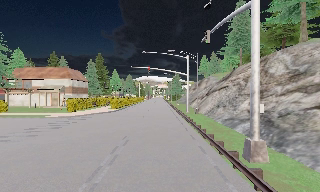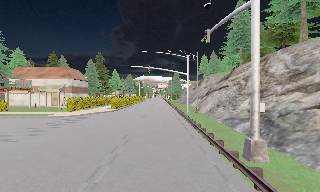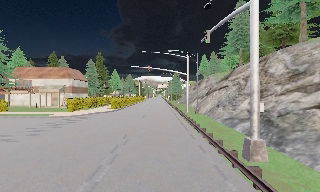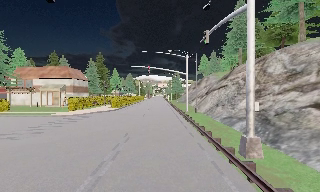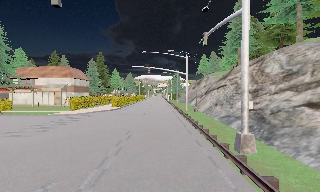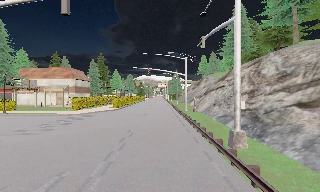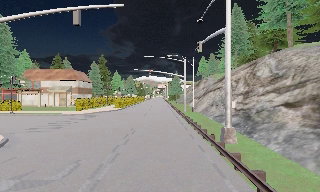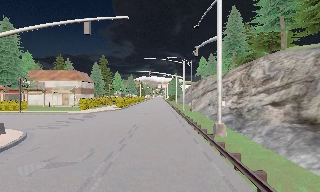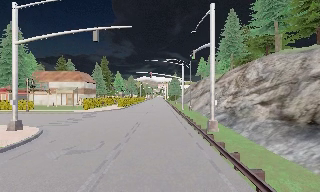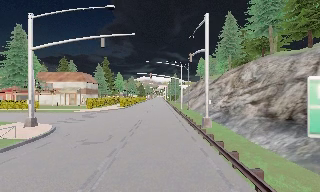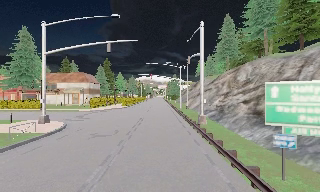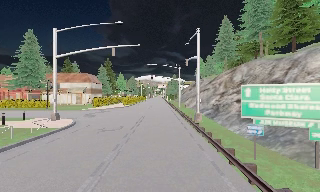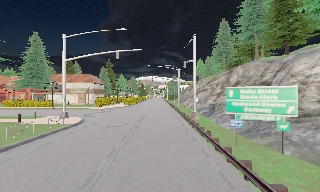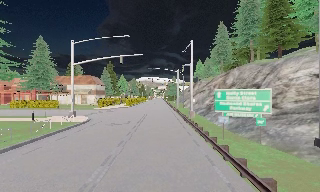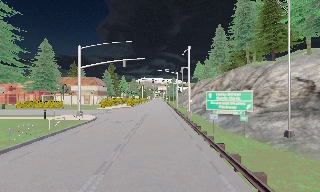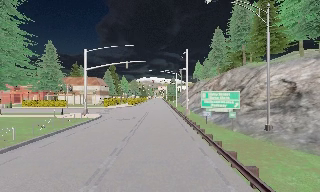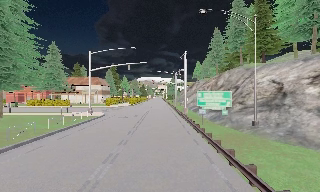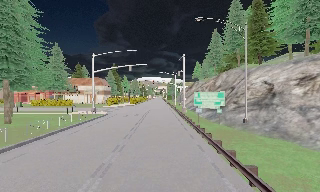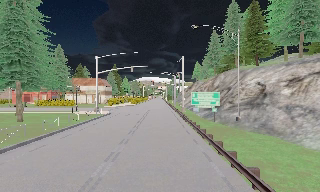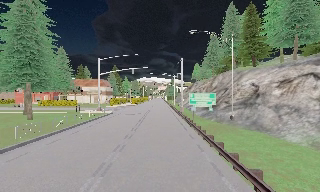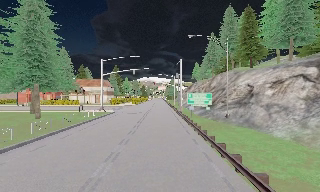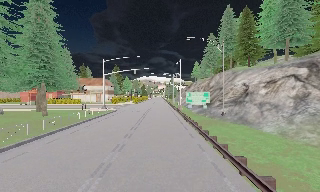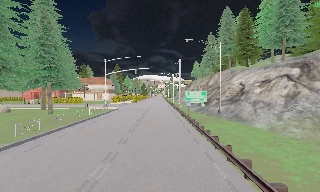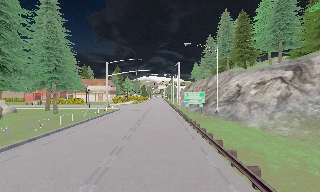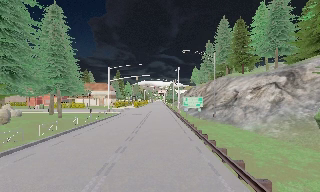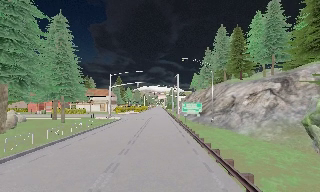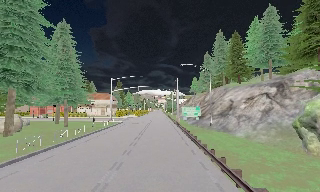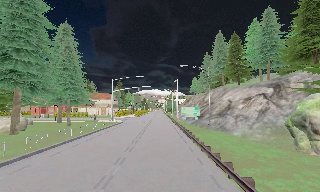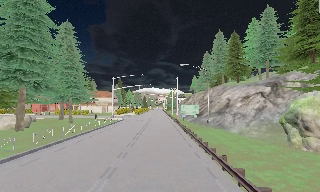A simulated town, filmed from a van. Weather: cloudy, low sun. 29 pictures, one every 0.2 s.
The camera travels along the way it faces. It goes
backward.
0.0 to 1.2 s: The camera travels backward, about 2 m, so what stands in front gets smaller. It gains speed.
1.2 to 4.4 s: The camera travels backward, about 19 m, so what stands in front gets smaller.
4.4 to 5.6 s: The camera travels backward, about 4 m, so what stands in front gets smaller. It loses speed.
The film runs backward here.
